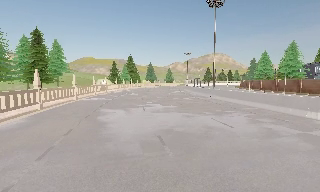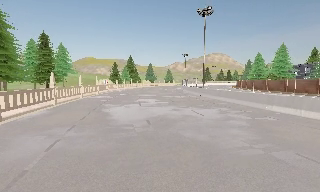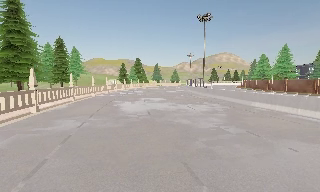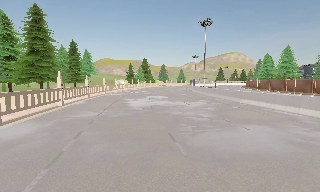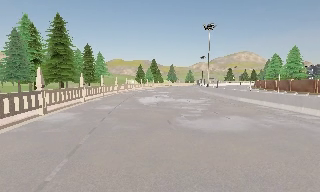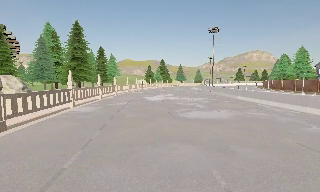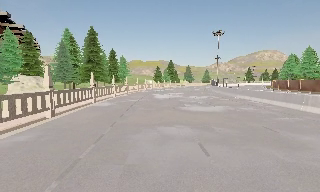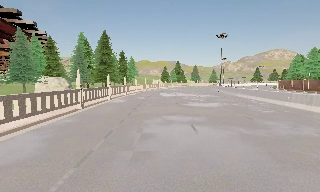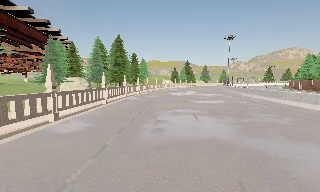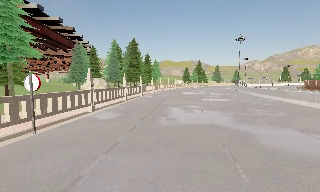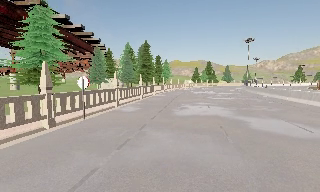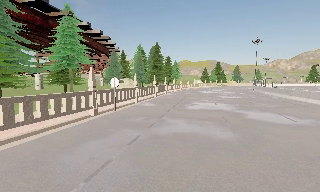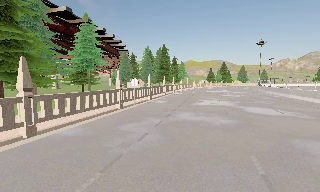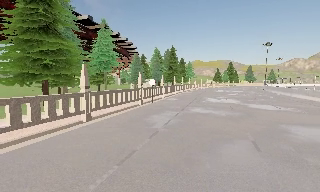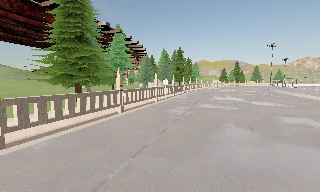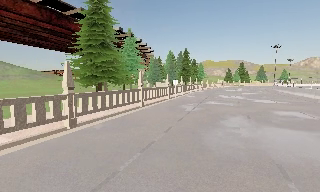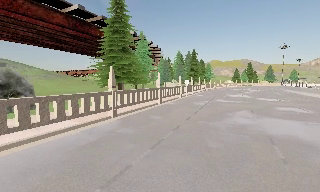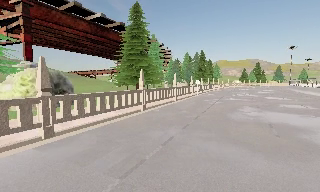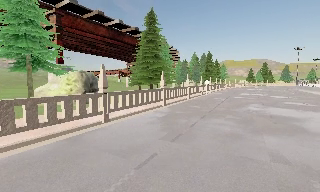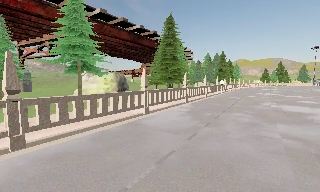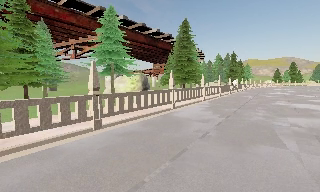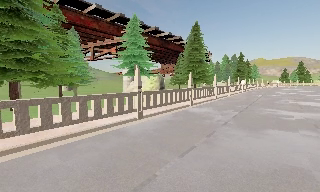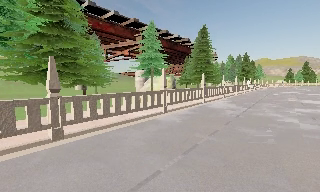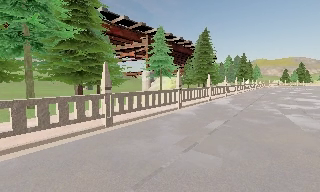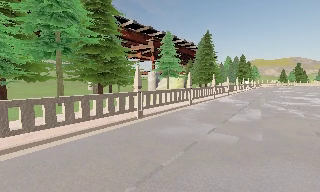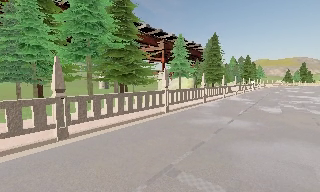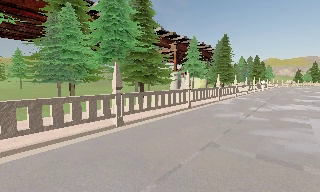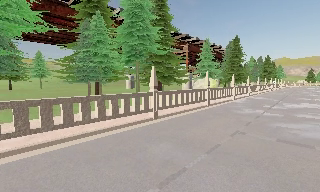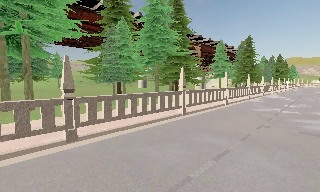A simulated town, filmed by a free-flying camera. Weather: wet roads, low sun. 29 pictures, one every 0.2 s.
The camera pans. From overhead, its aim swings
counterclockwise.
The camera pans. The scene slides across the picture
to the right.
0.0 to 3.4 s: The camera swings to its left by about 45 degrees, and the scene slides to the right. It travels backward, about 40 m.
3.4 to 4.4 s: The scene slides to the right, as the camera pans about 10 degrees to its left. It travels backward and to its left, about 11 m, so what stands in front gets smaller.
4.4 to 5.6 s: The camera travels backward and to its left, about 12 m, so what stands in front gets smaller.
The film runs forward here.
